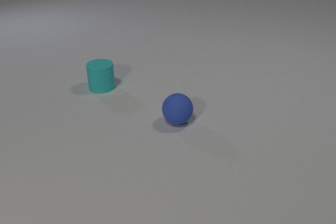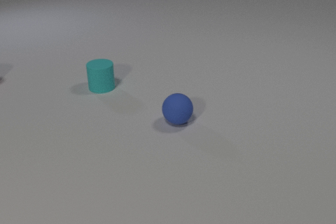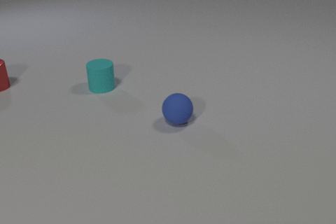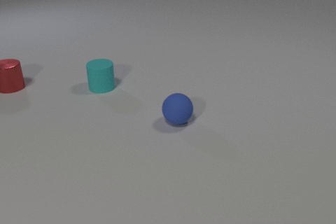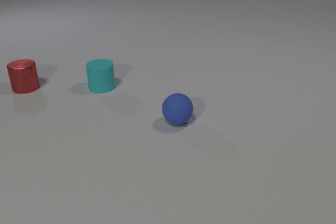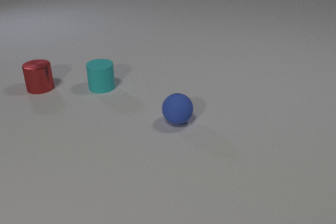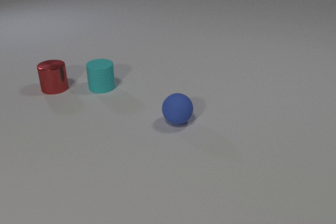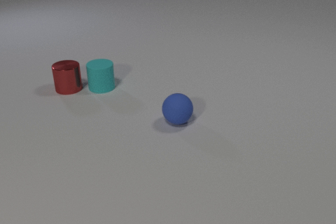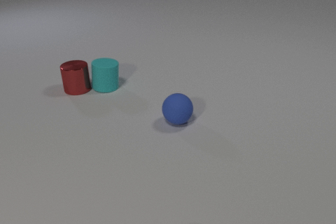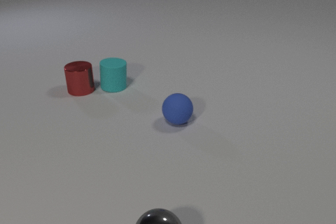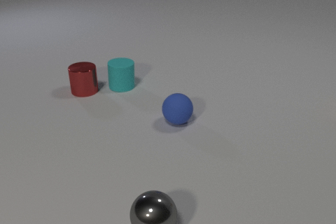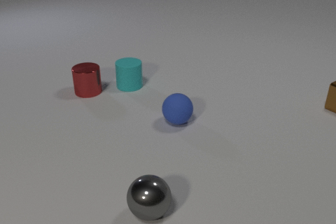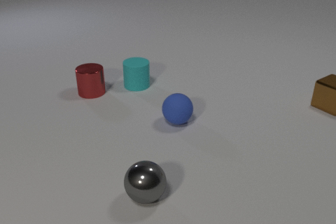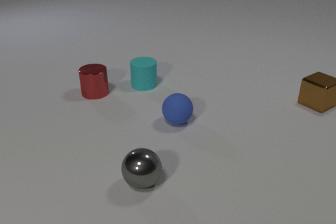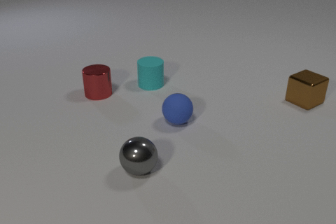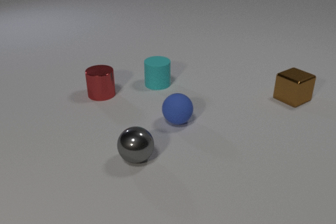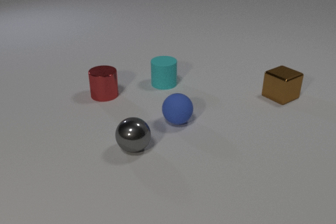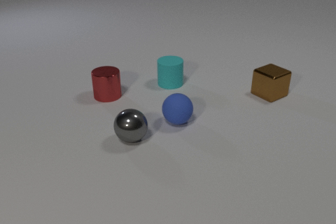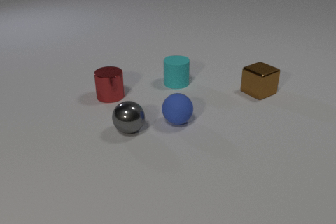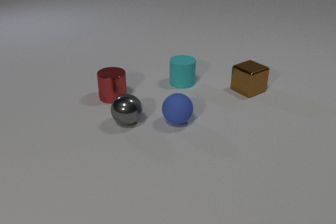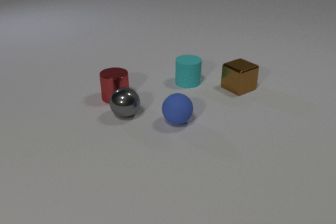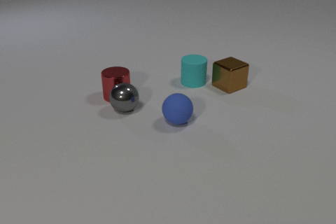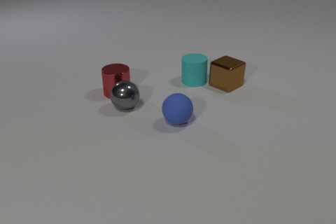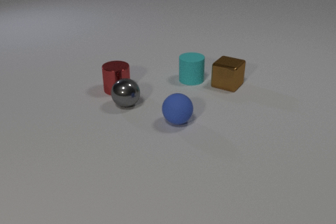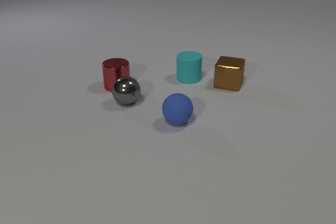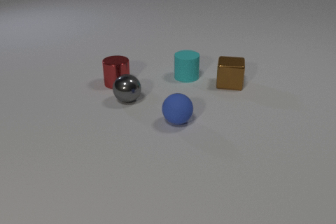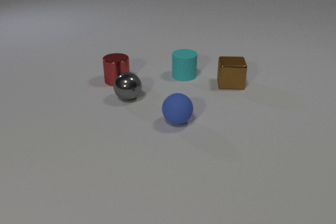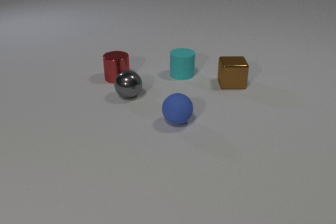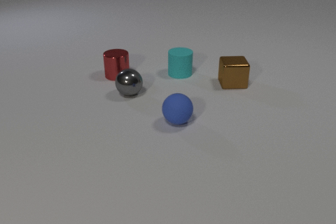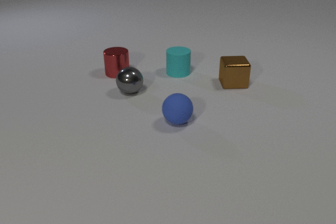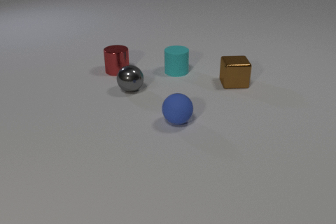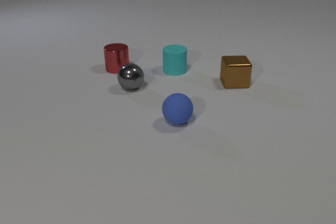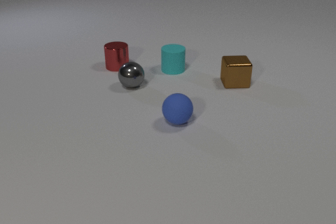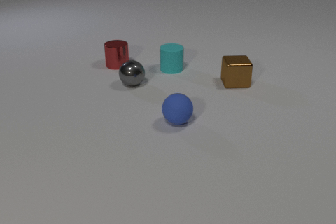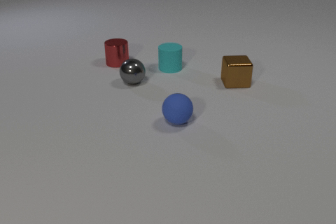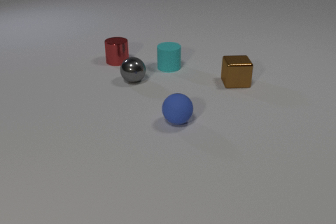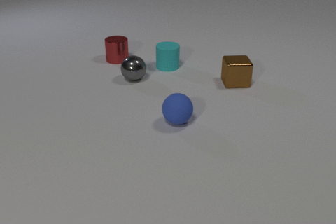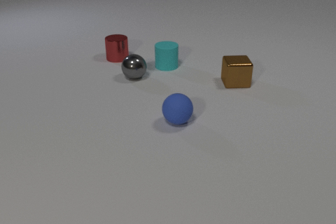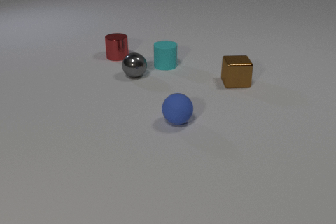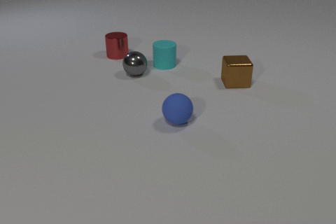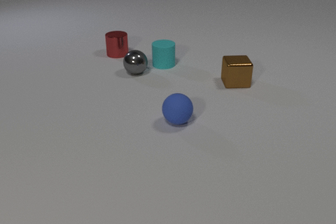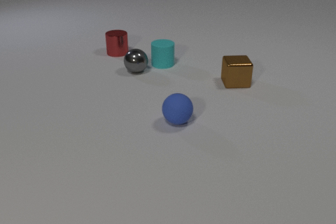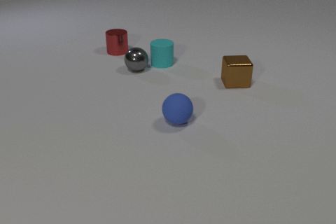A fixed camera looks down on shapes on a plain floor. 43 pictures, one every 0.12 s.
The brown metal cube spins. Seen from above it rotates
counterclockwise.
The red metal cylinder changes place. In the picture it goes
to the right.
0.00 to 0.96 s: The red metal cylinder comes in at the left edge, slides to the right and toward the camera. The red metal cylinder and the cyan rubber cylinder collide.
0.96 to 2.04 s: The red metal cylinder slides to the right and toward the camera. The cyan rubber cylinder slides to the right. The gray metal sphere comes in at the bottom edge, rolls away from the camera. The brown metal cube comes in at the right edge, slides to the left.
2.04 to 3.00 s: The red metal cylinder slides away from the camera. The cyan rubber cylinder slides to the right and away from the camera. The gray metal sphere rolls away from the camera. The brown metal cube slides to the left, spins counterclockwise seen from above by about 45 degrees, its near face sliding to the right. The red metal cylinder and the gray metal sphere collide. The cyan rubber cylinder and the brown metal cube collide.
3.00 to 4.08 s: The red metal cylinder slides away from the camera. The cyan rubber cylinder slides away from the camera and to the left. The gray metal sphere rolls away from the camera. The brown metal cube slides to the right.
4.08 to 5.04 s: The red metal cylinder slides away from the camera. The cyan rubber cylinder slides away from the camera and to the left. The gray metal sphere rolls away from the camera.
Are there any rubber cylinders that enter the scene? no.
How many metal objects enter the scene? 3.
What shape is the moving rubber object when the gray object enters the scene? cylinder.
